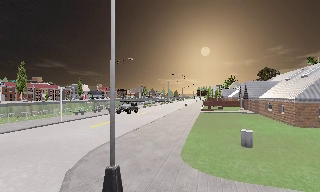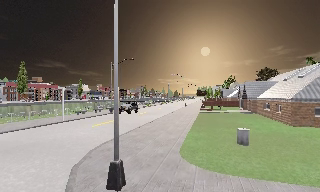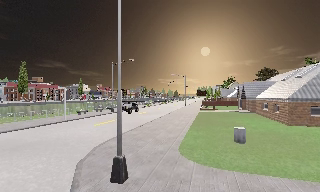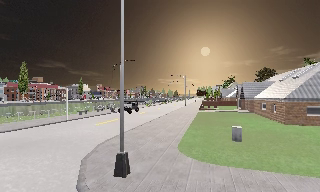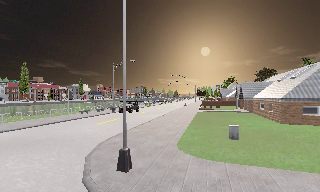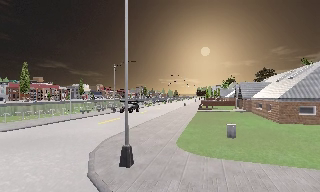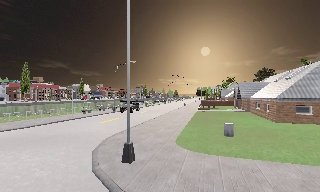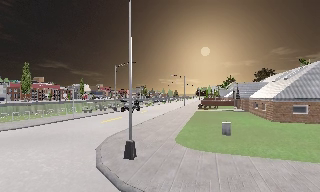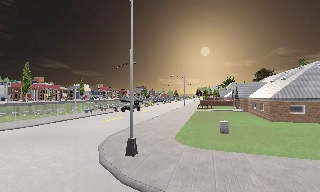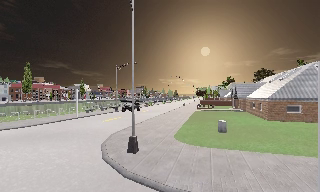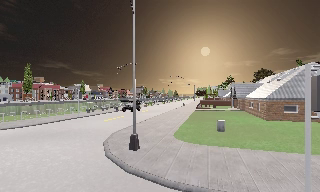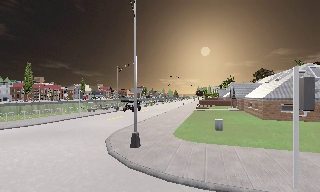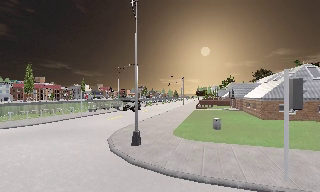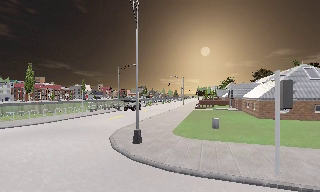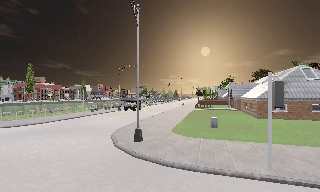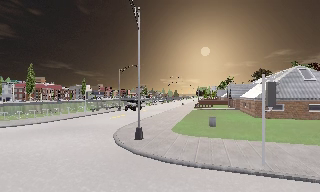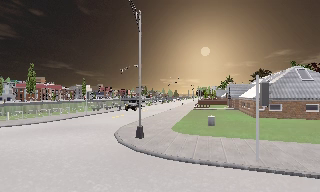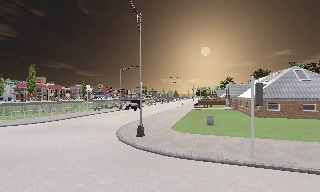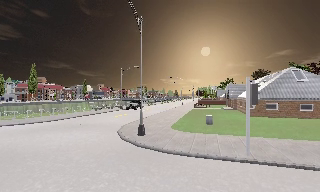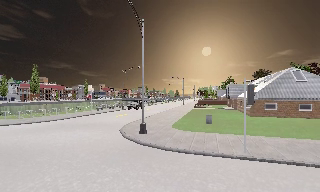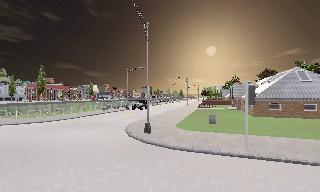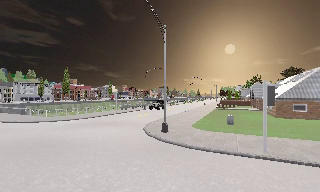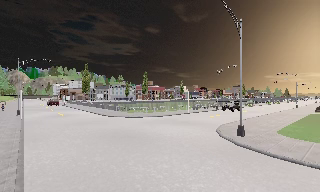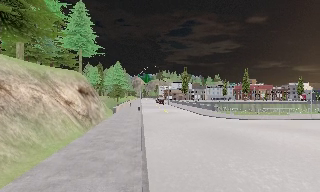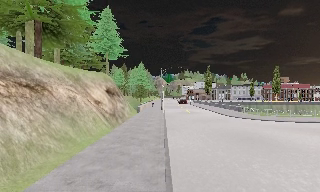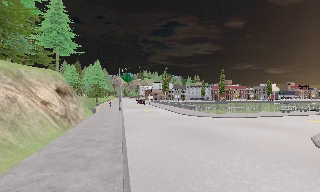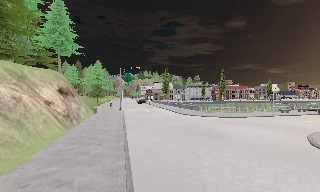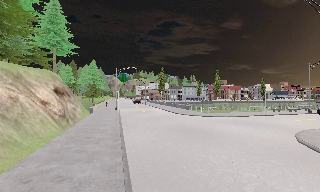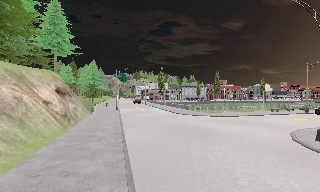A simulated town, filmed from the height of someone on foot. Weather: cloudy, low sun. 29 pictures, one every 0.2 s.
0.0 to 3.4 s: The camera travels backward, about 6 m, so what stands in front gets smaller.
3.4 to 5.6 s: The scene slides to the right, as the camera pans about 60 degrees to its left. It travels backward, about 3.5 m.
The film runs backward here.
